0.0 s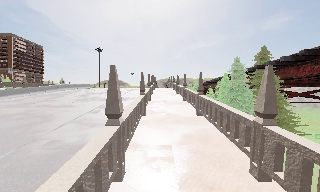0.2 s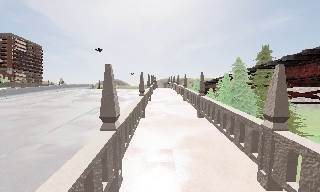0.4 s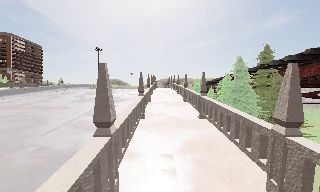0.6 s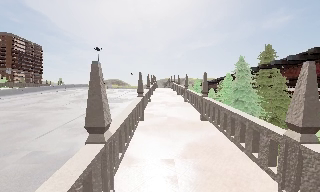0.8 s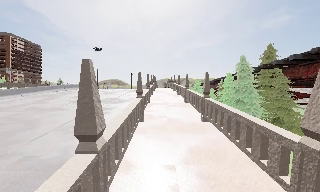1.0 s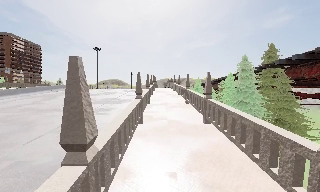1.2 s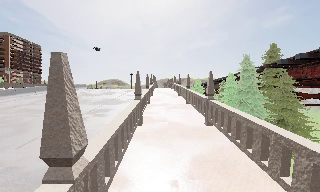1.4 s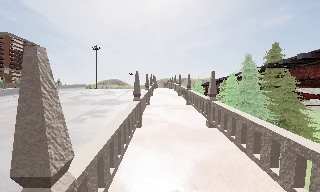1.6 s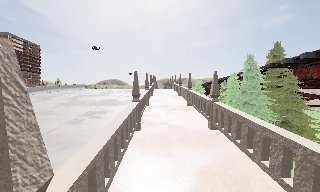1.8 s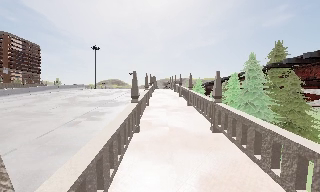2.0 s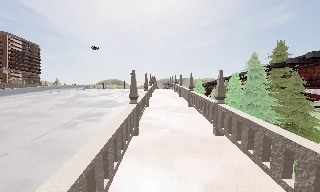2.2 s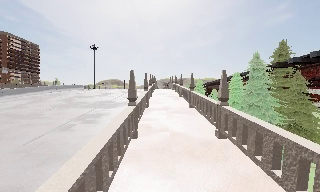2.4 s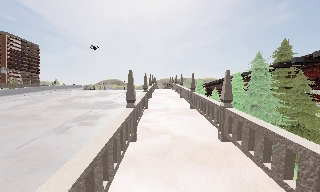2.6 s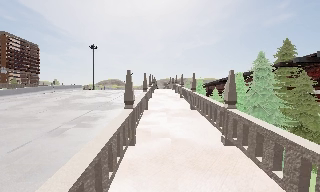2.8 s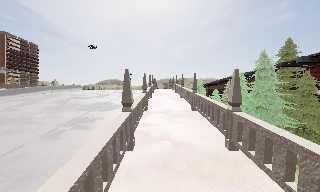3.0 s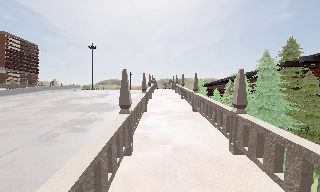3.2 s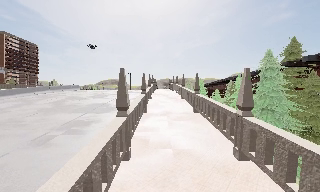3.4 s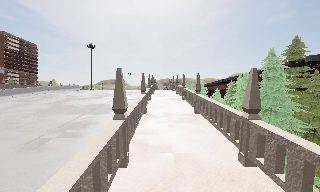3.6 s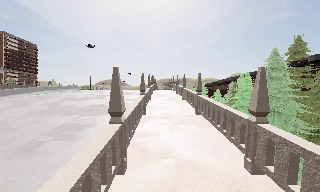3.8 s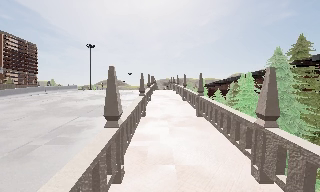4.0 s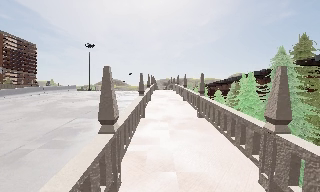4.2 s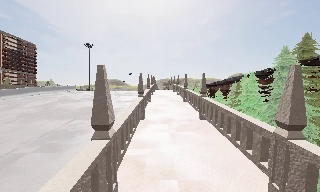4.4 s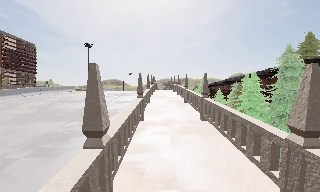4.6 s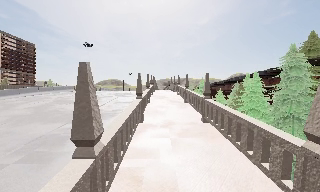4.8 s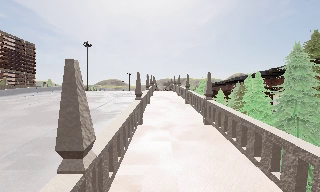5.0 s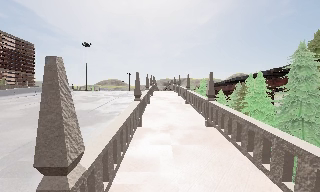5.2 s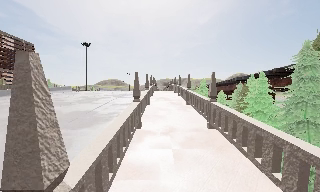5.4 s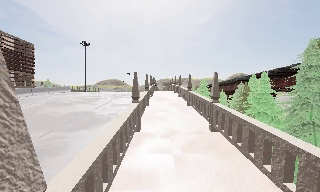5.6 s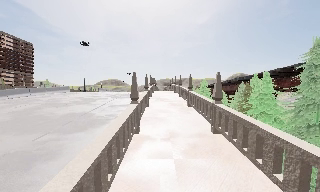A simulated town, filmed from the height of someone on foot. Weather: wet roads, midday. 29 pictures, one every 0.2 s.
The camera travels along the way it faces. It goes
forward.
0.0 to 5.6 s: The camera travels forward, about 9 m, so what stands in front looms larger.
The film runs forward here.
